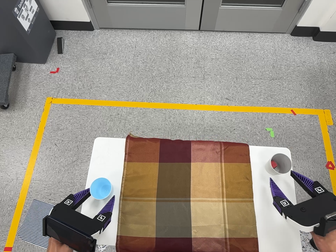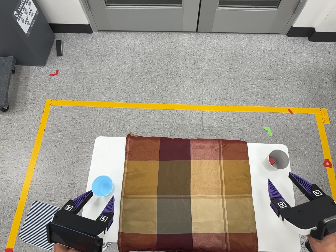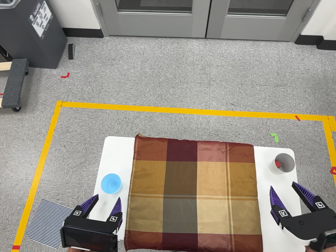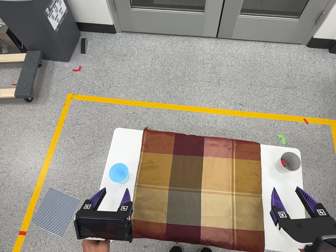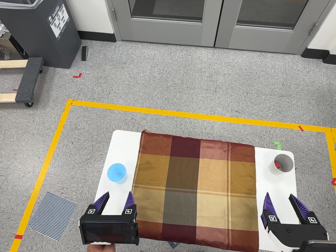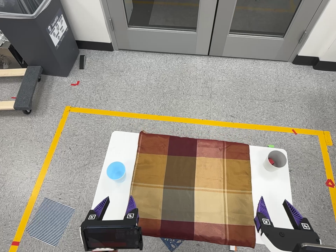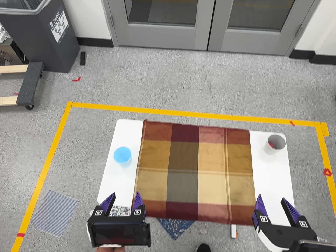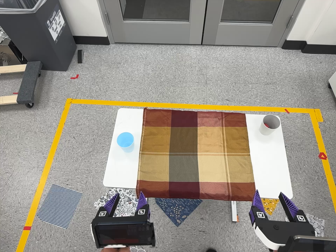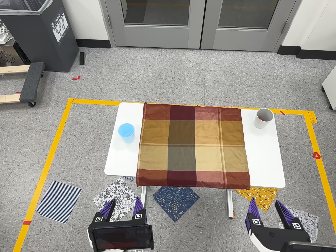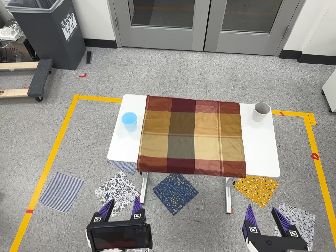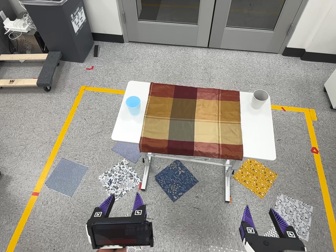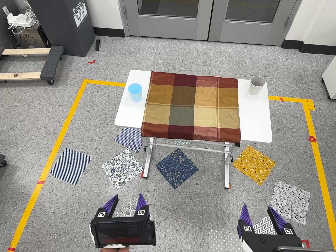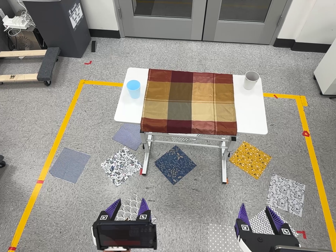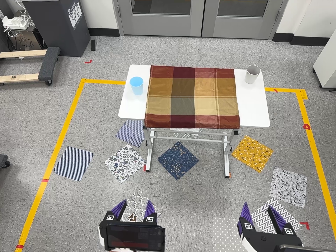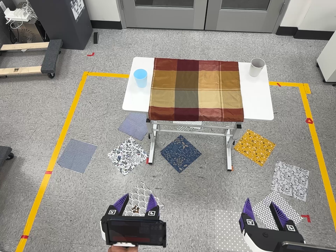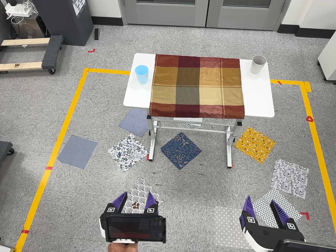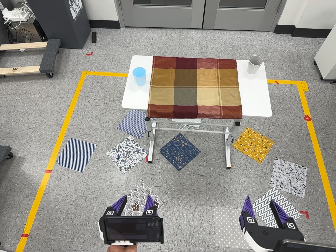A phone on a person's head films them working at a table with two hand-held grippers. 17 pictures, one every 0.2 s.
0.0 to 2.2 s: The camera travels toward the bottom of its view and backward, about 70 cm, so close, fixed things drift upward. Its aim tips toward the top of its view by about 10 degrees.
2.2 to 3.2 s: The camera travels toward the bottom of its view, backward and to its left, about 12 cm, so close, fixed things drift upward.
The film runs backward here.
